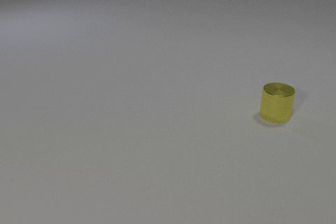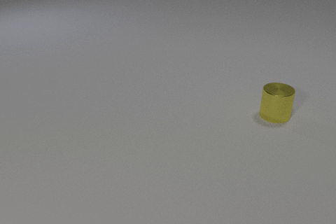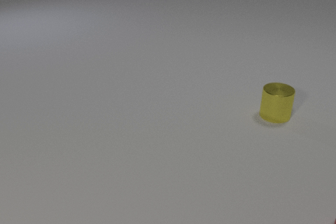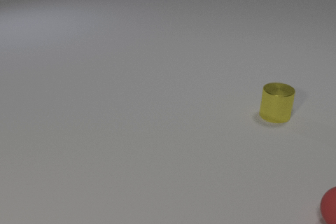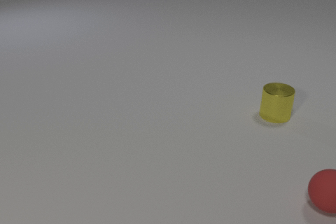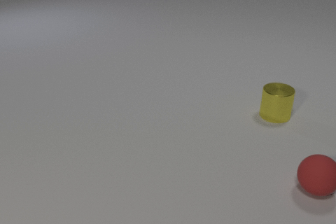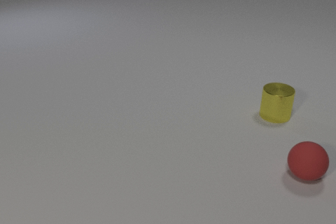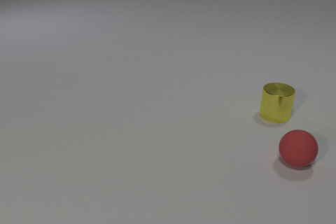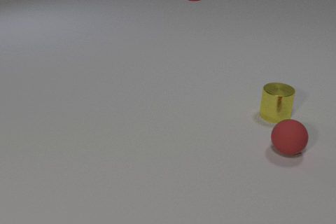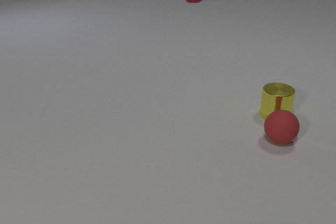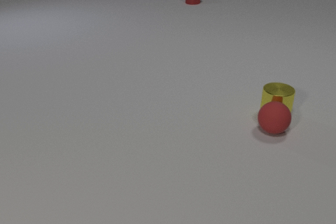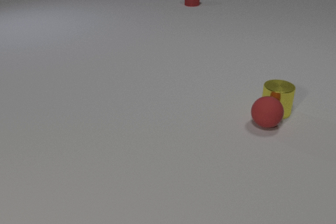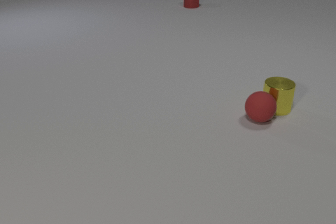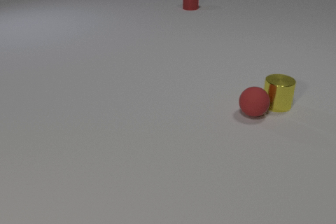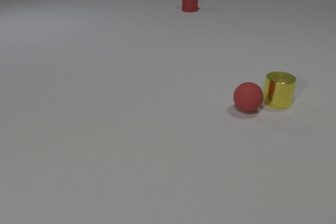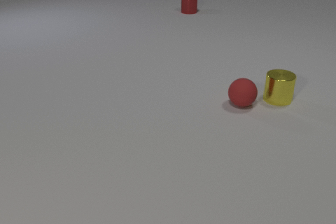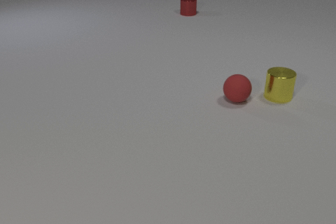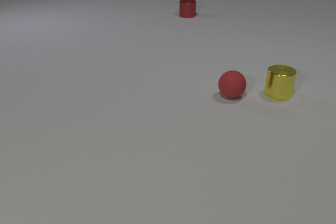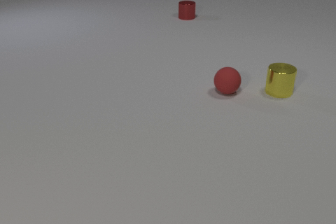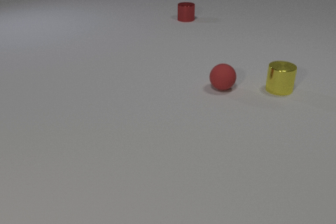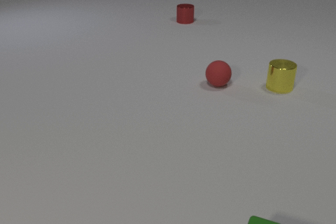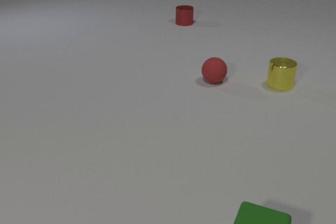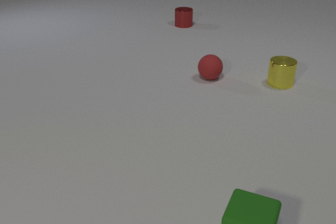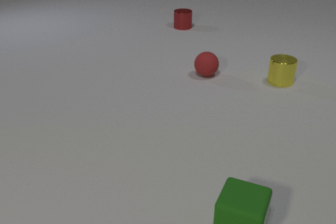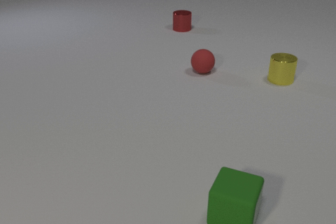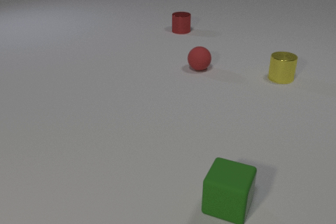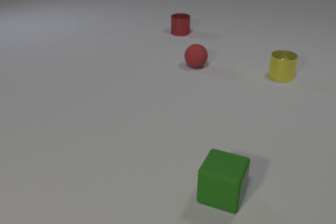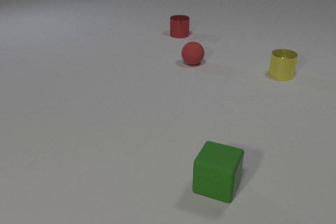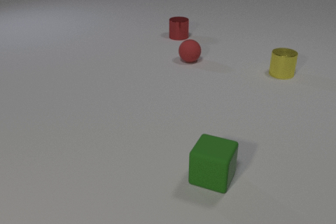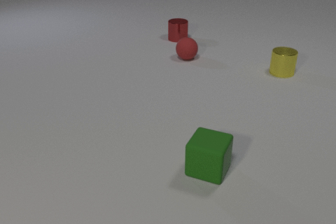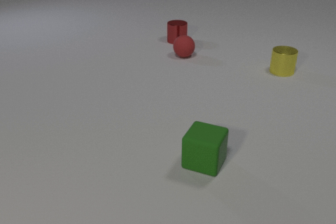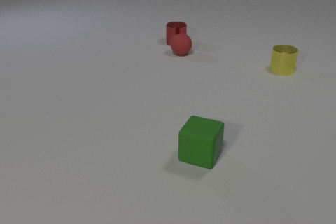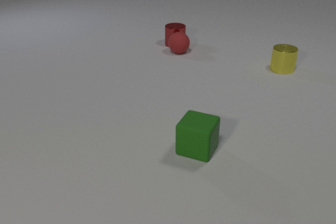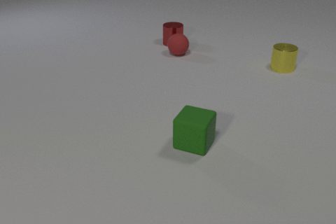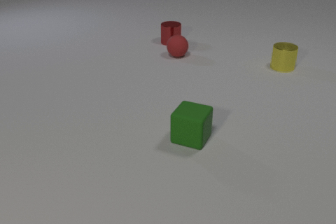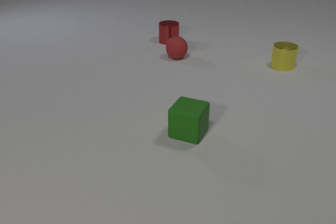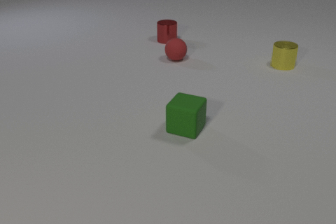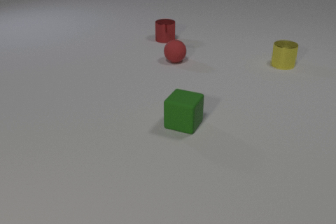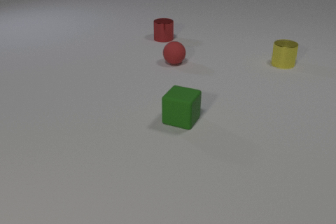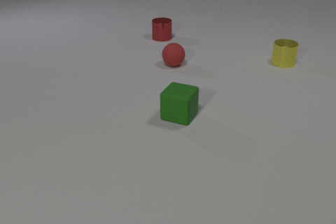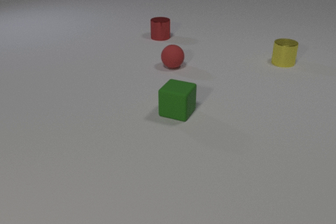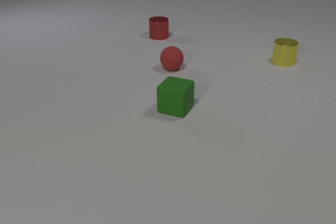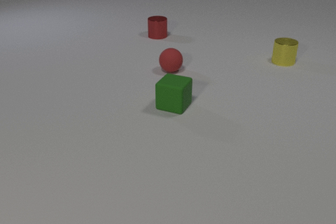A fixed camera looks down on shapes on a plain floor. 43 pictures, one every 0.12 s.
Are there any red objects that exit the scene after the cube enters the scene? no.
How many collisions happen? 2.
How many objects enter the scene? 3.
0.00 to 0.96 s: The red rubber sphere comes in at the right edge, rolls away from the camera and to the left. The red metal cylinder comes in at the top edge, slides toward the camera.
0.96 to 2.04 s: The red rubber sphere rolls away from the camera and to the left. The yellow metal cylinder slides away from the camera. The red metal cylinder slides toward the camera. The red rubber sphere and the yellow metal cylinder collide.
2.04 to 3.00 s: The red rubber sphere rolls away from the camera and to the left. The yellow metal cylinder slides away from the camera. The red metal cylinder slides toward the camera. The green rubber cube comes in at the bottom edge, slides away from the camera and to the left.
3.00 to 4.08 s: The red rubber sphere rolls away from the camera and to the left. The yellow metal cylinder slides away from the camera. The red metal cylinder slides toward the camera. The green rubber cube slides away from the camera. The red rubber sphere and the red metal cylinder collide.
4.08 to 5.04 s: The red rubber sphere rolls toward the camera. The yellow metal cylinder slides away from the camera. The red metal cylinder slides away from the camera and to the left. The green rubber cube slides away from the camera.
